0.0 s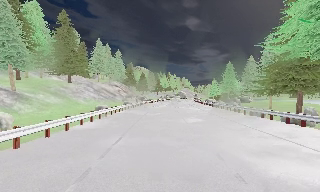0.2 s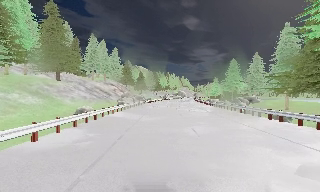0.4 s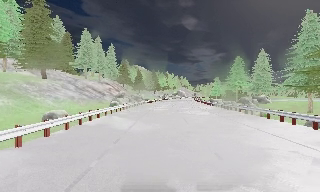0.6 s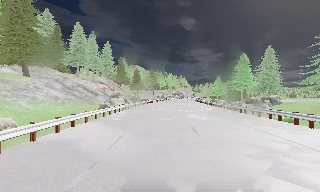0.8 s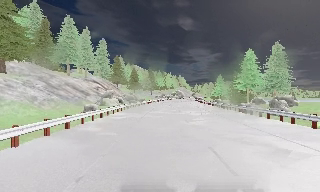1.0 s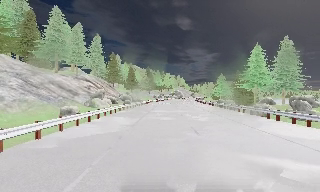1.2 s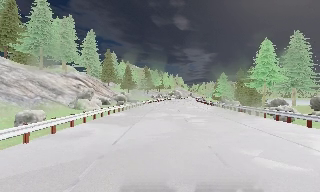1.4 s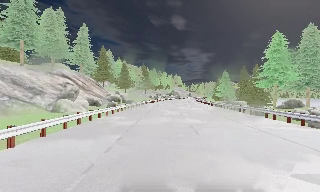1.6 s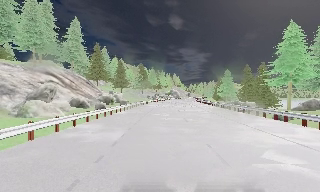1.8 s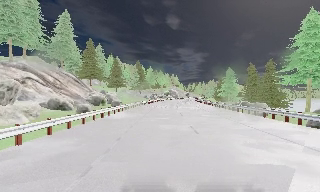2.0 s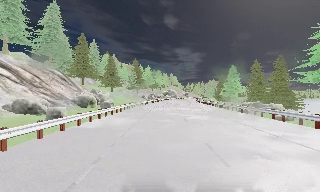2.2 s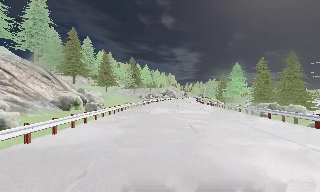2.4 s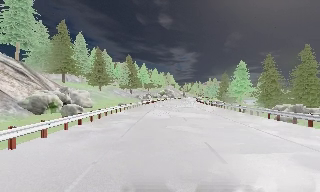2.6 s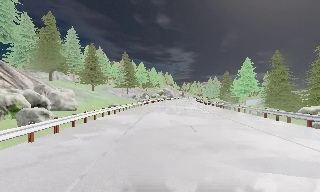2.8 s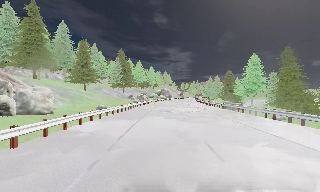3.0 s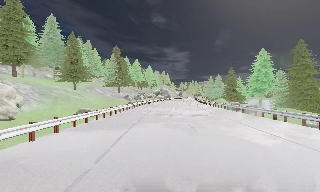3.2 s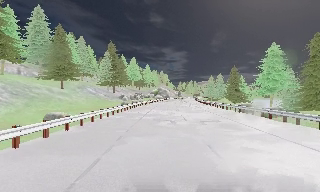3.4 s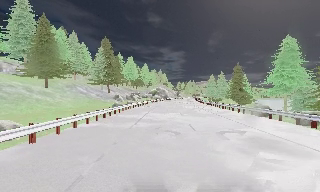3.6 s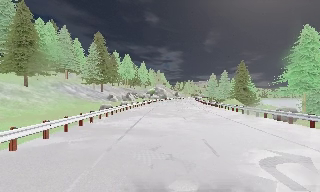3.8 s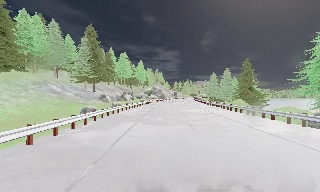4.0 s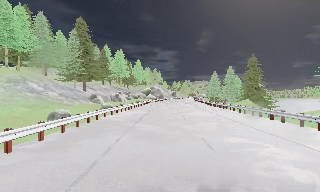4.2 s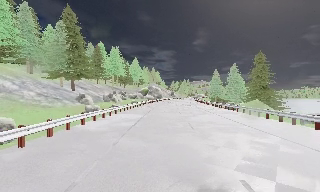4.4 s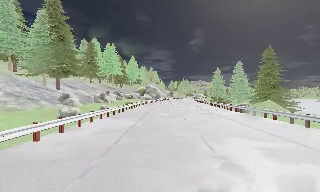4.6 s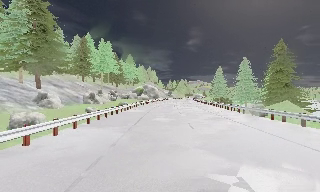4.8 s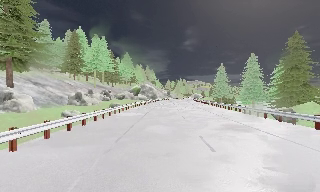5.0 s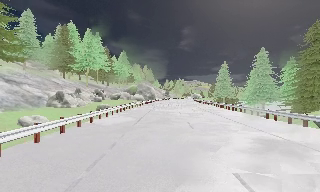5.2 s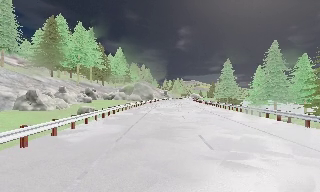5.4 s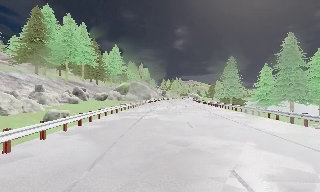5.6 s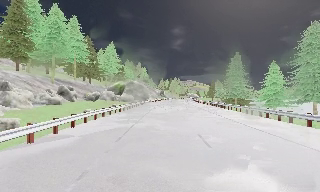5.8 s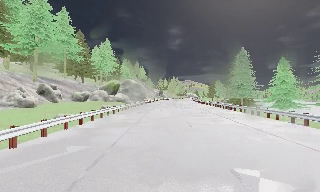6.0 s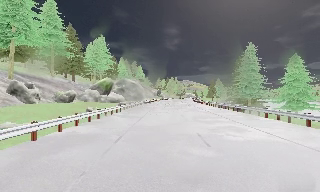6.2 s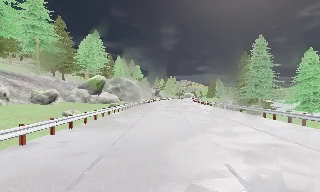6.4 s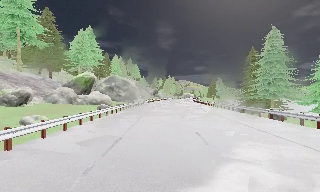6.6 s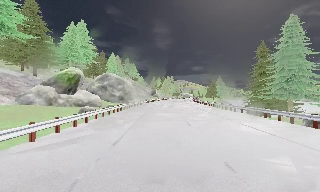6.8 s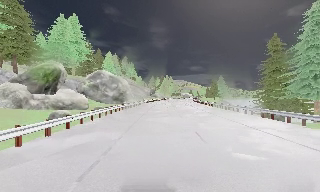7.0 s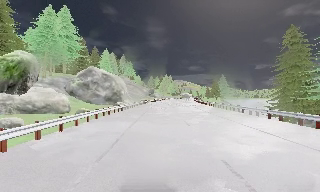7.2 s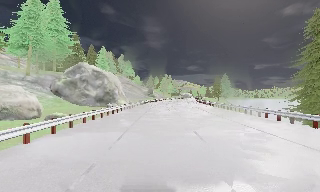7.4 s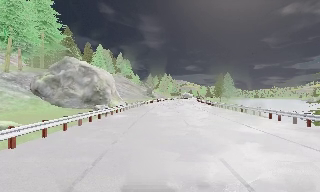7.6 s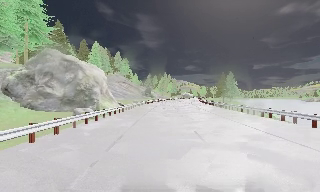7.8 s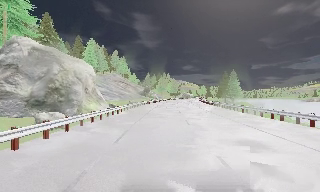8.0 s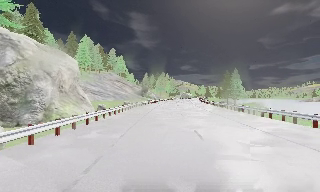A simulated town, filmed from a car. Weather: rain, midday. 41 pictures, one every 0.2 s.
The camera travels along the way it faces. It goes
forward.
0.0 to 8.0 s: The scene slides to the left, as the camera pans about 20 degrees to its right. It travels forward, about 145 m, so what stands in front looms larger.
The film runs forward here.
